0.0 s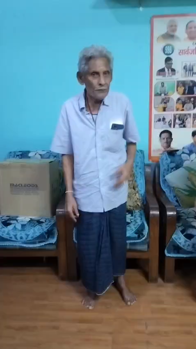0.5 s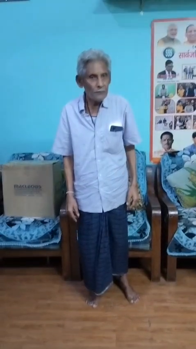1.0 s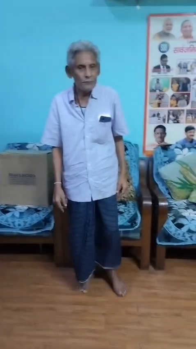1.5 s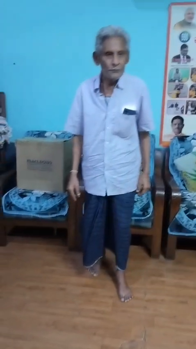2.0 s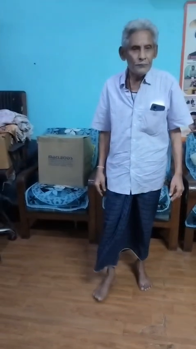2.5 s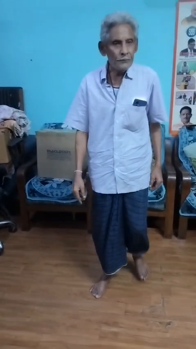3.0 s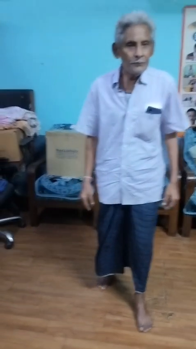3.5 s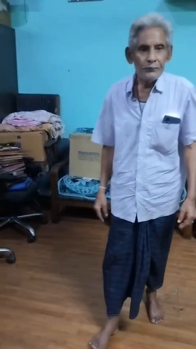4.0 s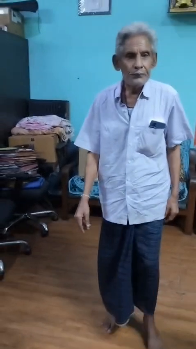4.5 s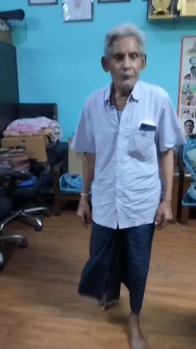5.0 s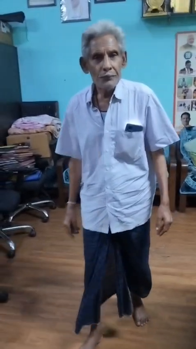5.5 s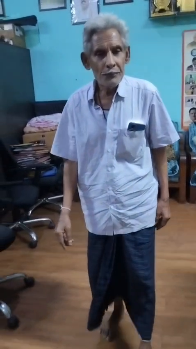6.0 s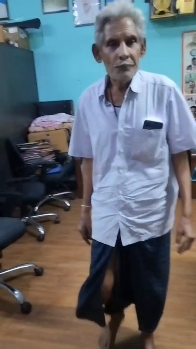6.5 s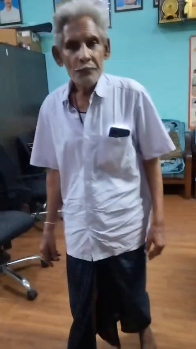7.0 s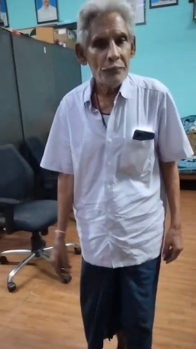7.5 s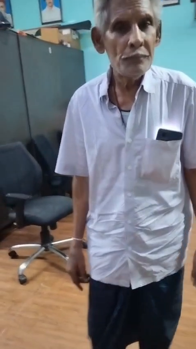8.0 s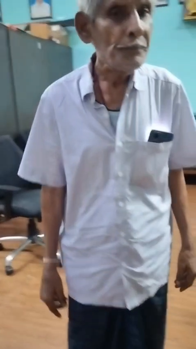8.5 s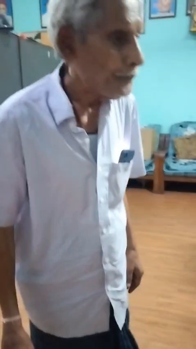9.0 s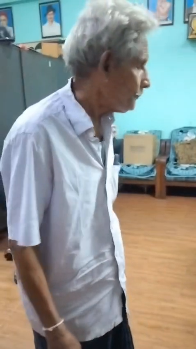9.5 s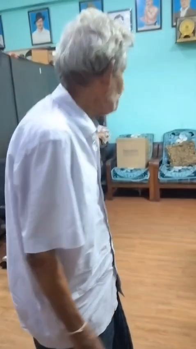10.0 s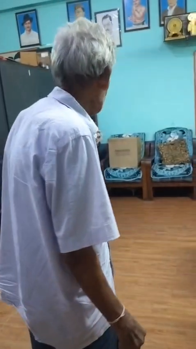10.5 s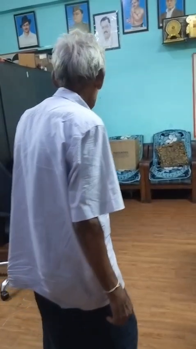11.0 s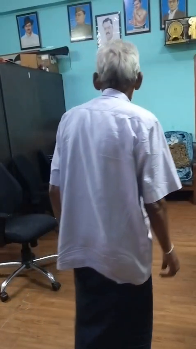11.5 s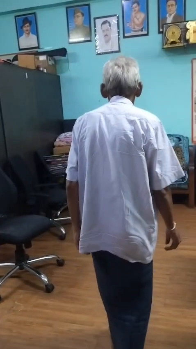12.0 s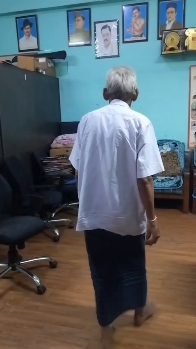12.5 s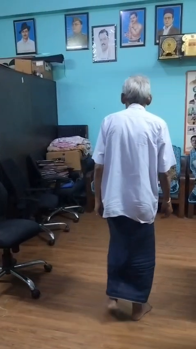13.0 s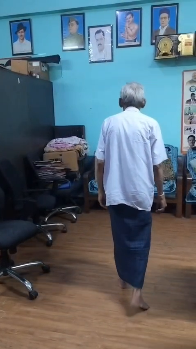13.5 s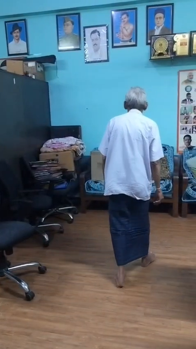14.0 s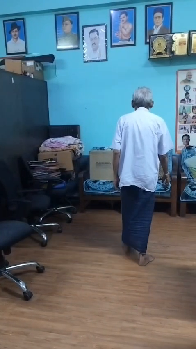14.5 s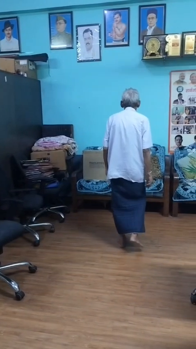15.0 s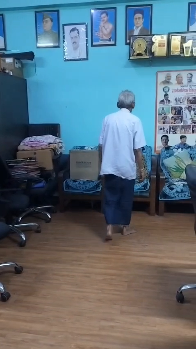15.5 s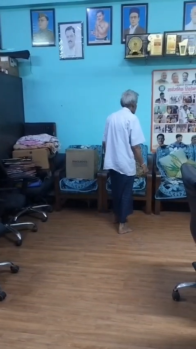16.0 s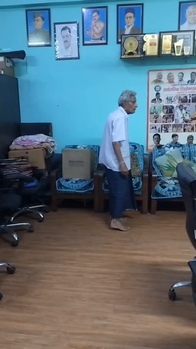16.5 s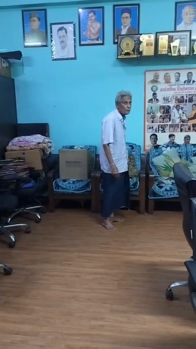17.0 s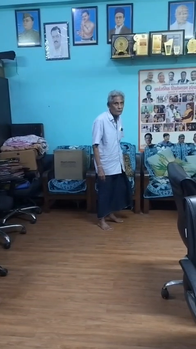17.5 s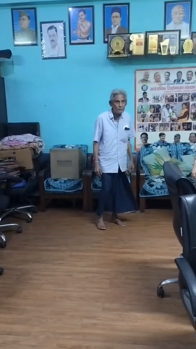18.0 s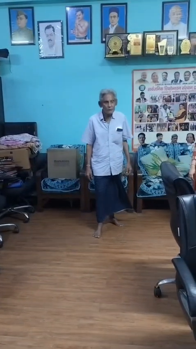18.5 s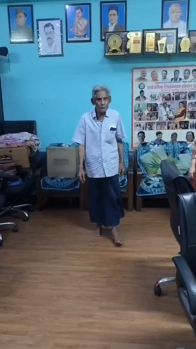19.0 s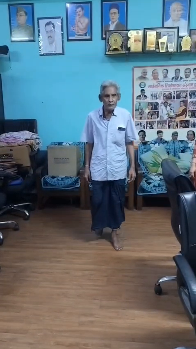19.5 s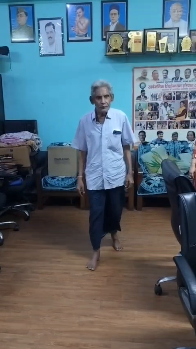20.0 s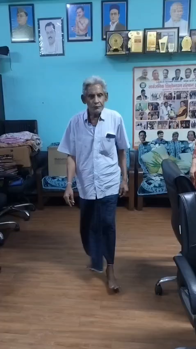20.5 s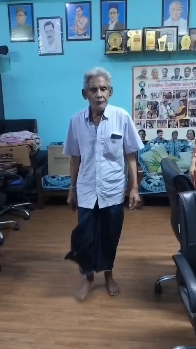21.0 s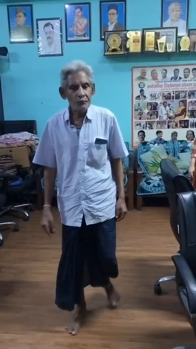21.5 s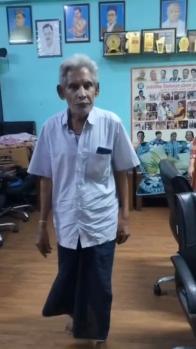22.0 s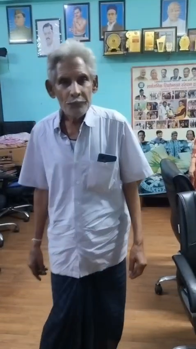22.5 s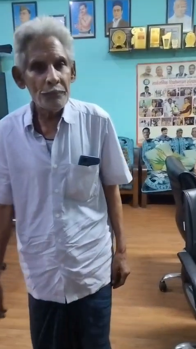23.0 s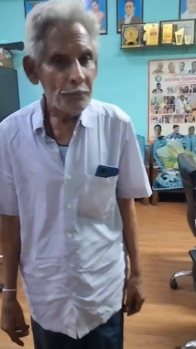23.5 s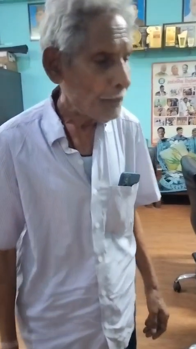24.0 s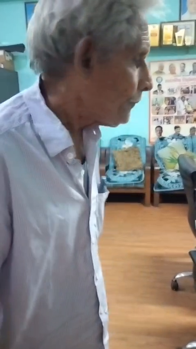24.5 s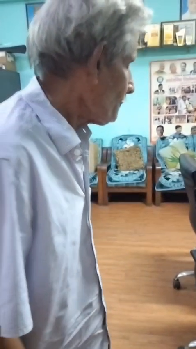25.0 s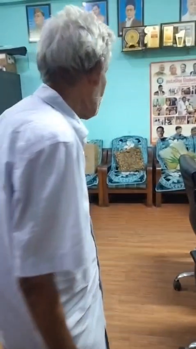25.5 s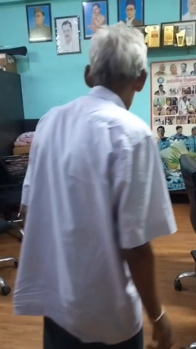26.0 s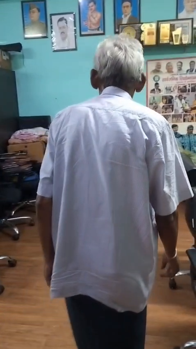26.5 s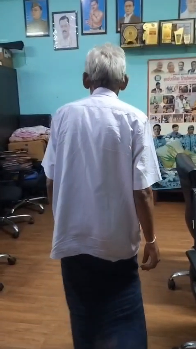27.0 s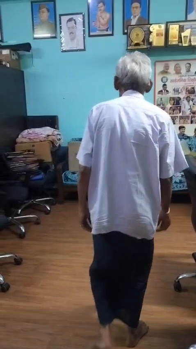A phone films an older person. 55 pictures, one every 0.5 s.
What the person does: Walking.
